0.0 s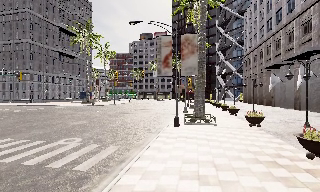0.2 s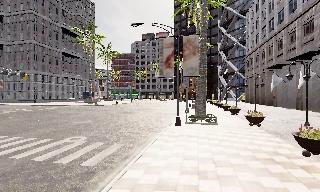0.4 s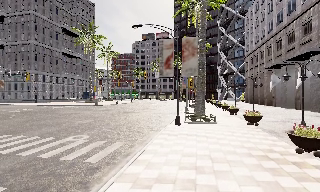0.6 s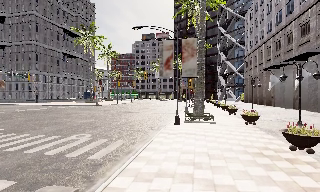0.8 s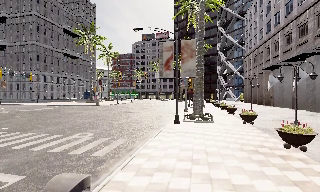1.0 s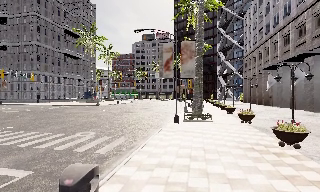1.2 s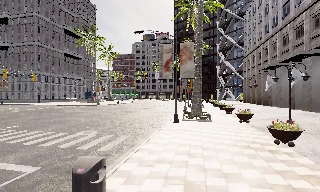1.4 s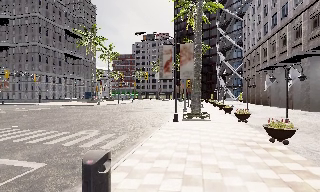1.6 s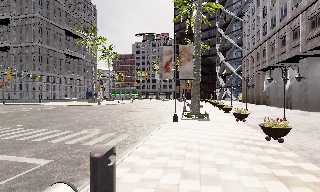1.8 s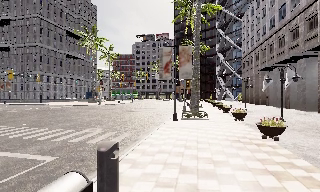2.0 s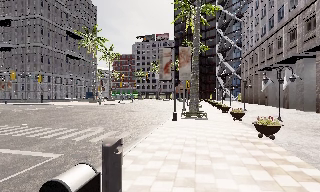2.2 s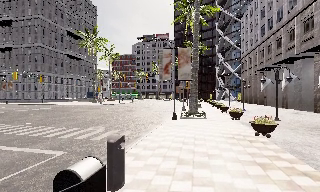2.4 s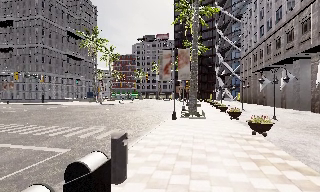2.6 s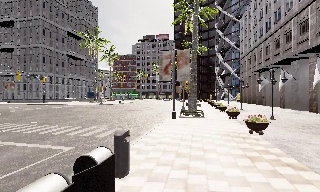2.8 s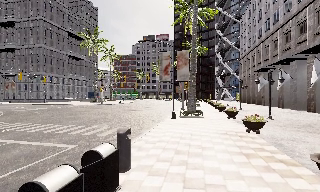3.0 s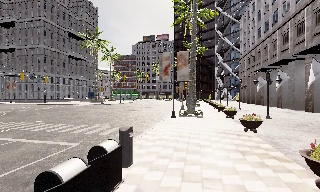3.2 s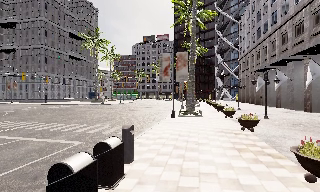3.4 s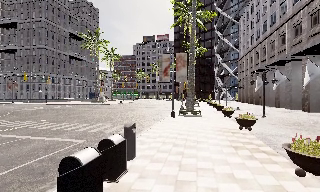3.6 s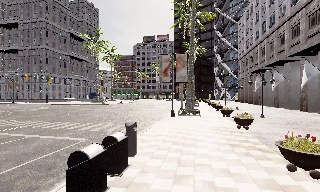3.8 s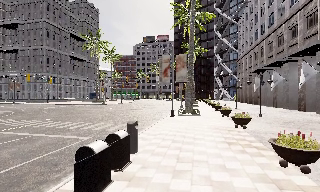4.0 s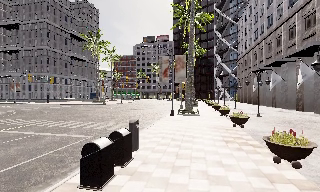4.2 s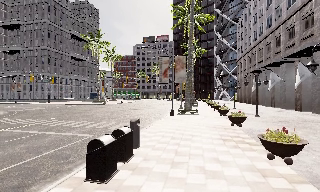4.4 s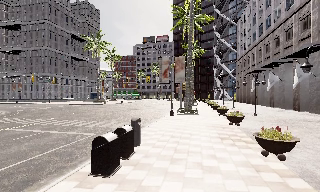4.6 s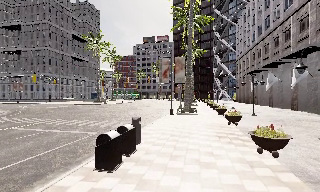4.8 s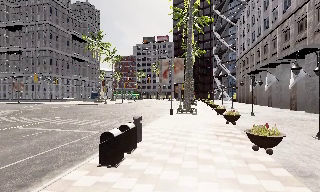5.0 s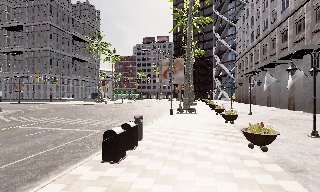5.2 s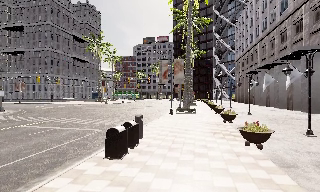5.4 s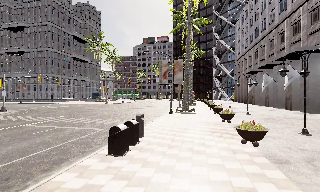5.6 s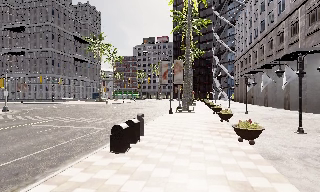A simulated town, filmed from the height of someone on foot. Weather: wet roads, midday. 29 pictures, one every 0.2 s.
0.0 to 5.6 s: The camera travels backward, about 8 m, so what stands in front gets smaller.
The film runs backward here.
